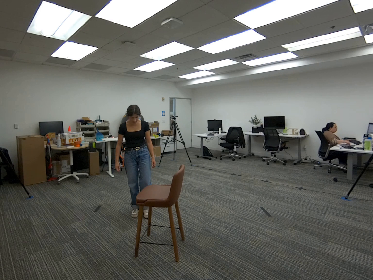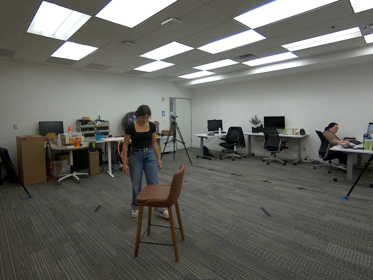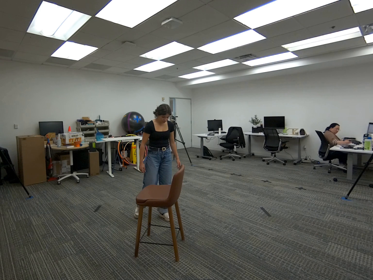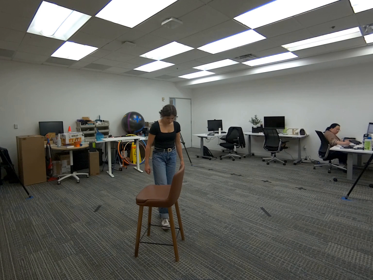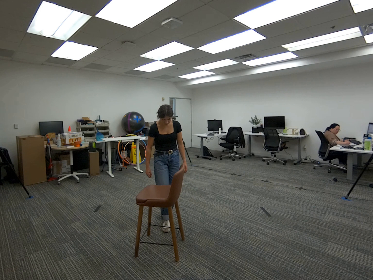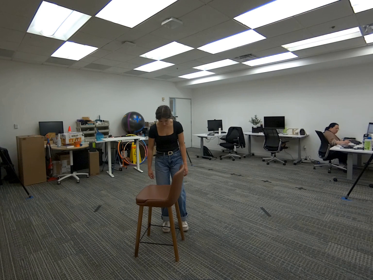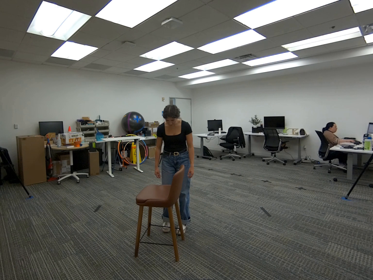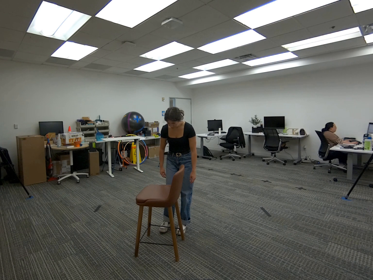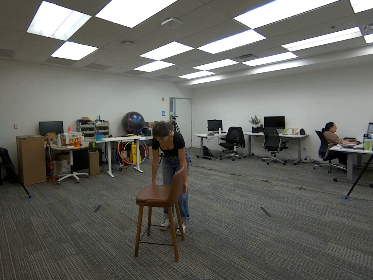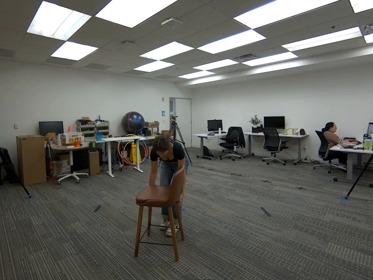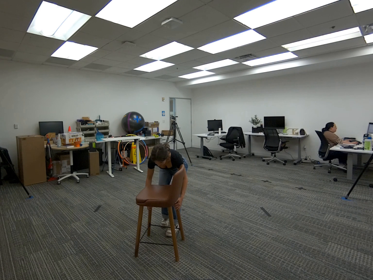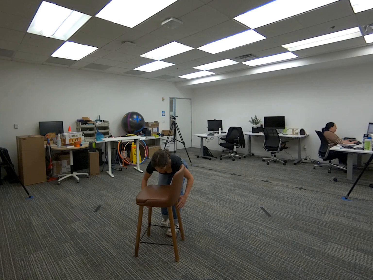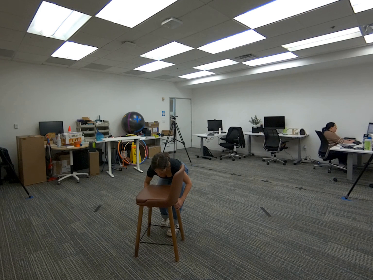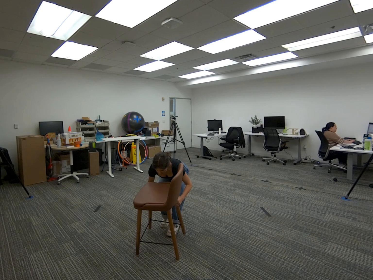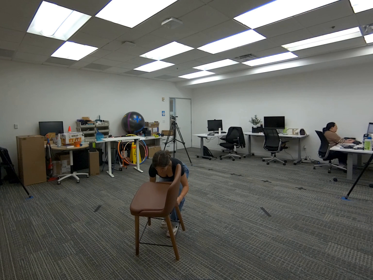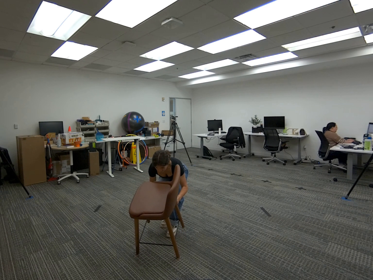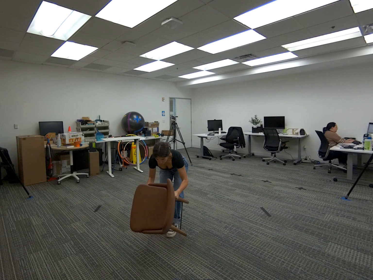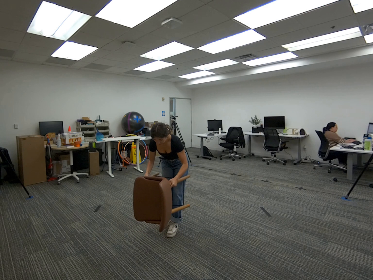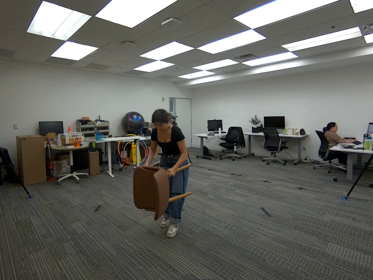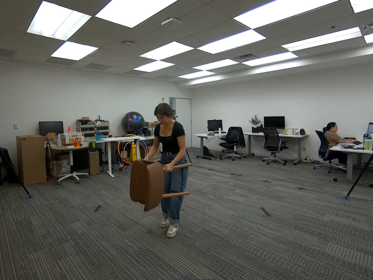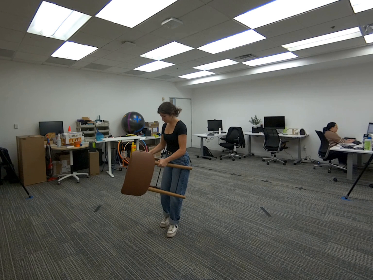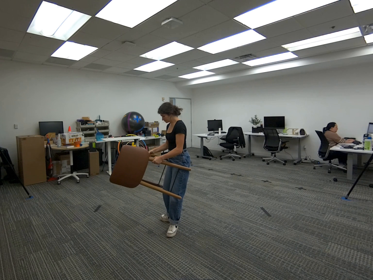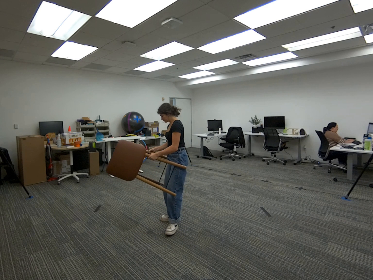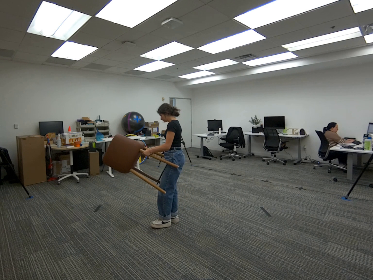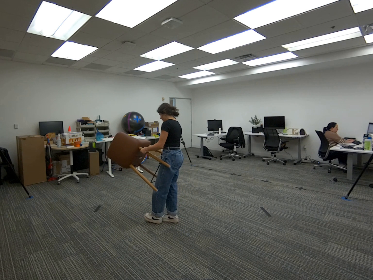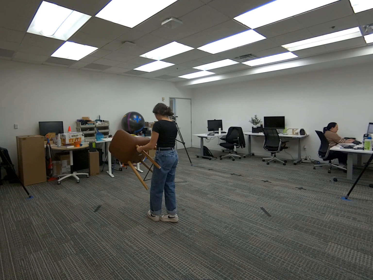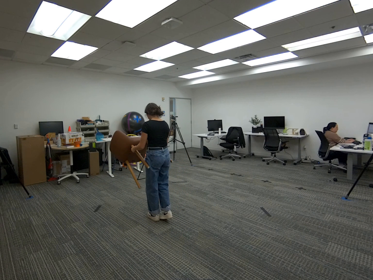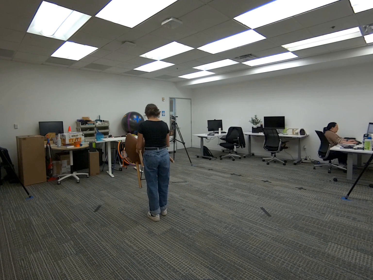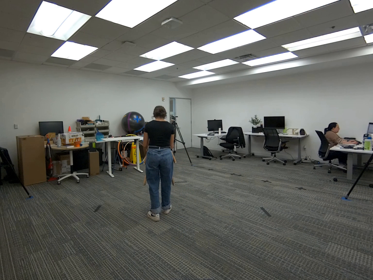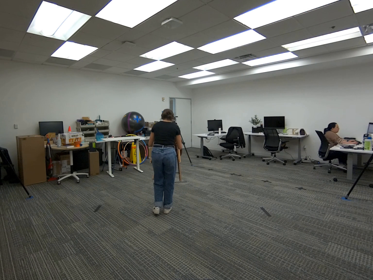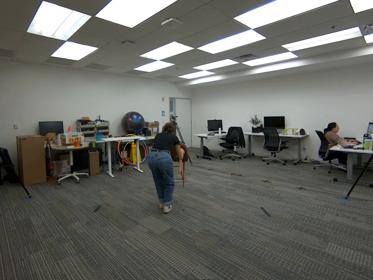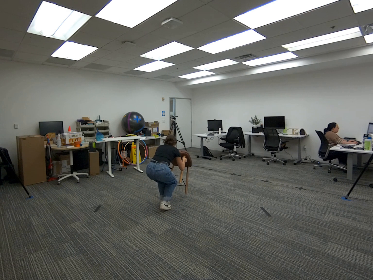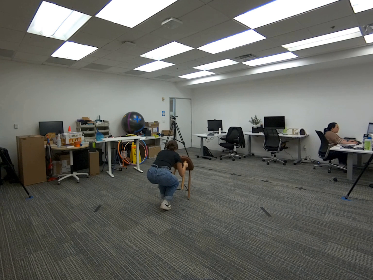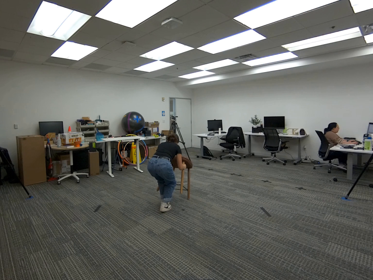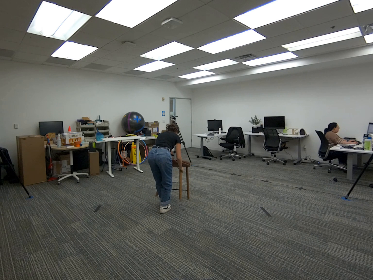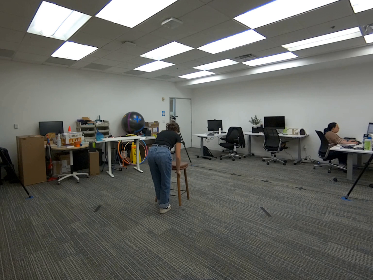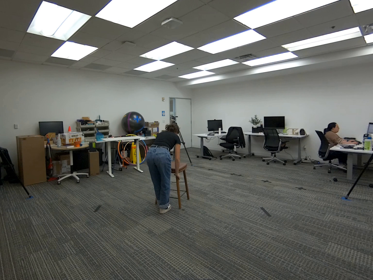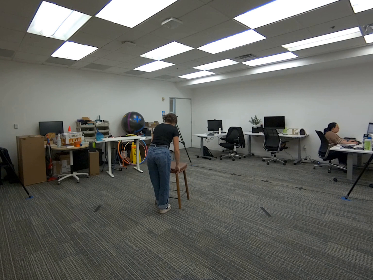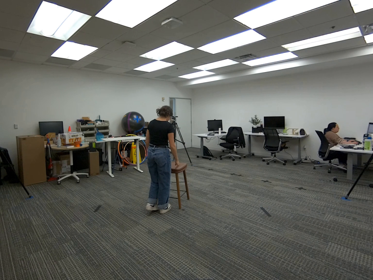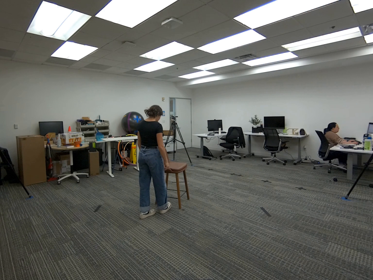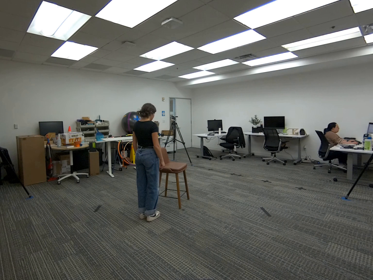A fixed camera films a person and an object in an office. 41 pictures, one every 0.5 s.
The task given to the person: Walk over to the tall bar stool and pick up the tall bar stool from the sides using both hands and place the tall bar stool on the ground.
